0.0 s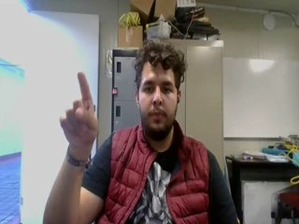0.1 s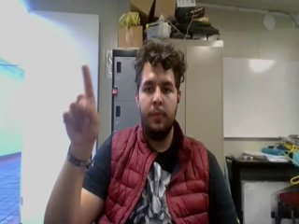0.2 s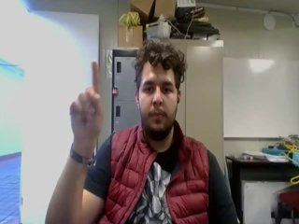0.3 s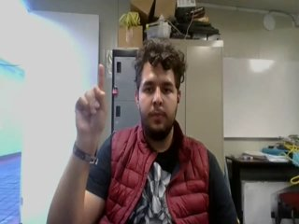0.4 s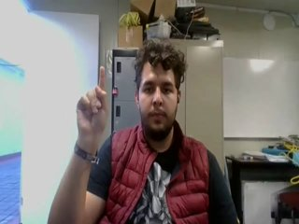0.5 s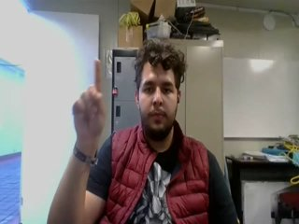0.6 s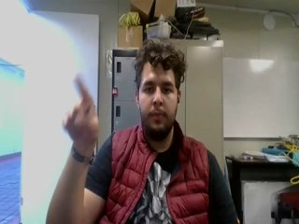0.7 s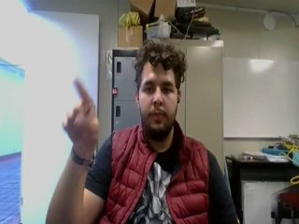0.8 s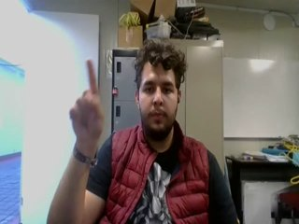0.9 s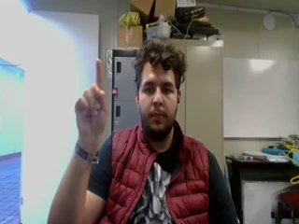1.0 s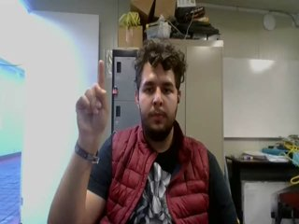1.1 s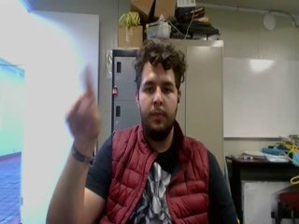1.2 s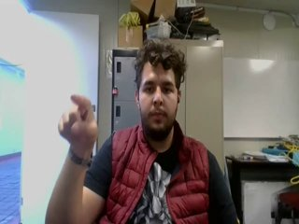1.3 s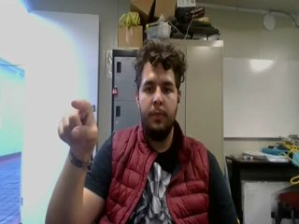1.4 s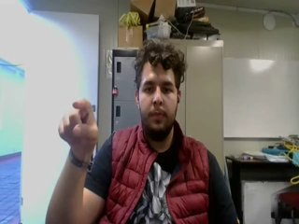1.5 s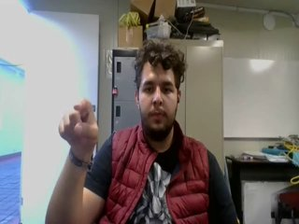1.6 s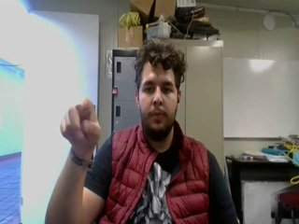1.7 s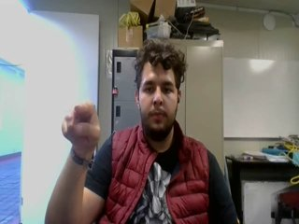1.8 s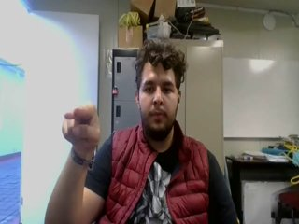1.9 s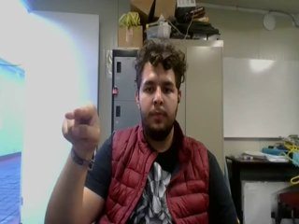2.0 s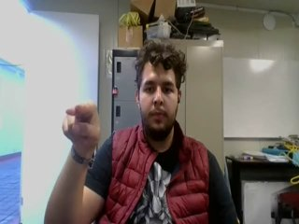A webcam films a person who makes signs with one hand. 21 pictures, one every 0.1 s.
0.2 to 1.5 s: Double click with one finger.
1.6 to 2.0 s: Pointing with two fingers.
